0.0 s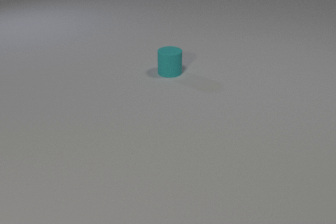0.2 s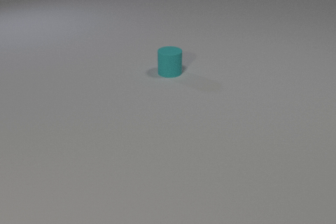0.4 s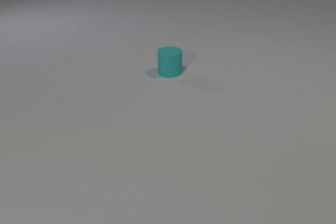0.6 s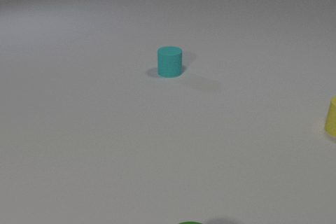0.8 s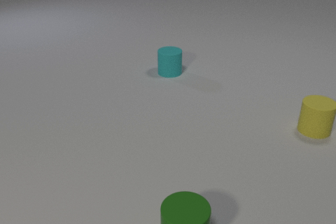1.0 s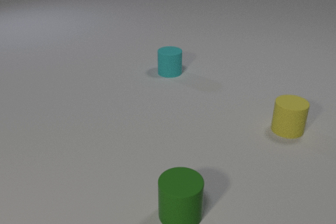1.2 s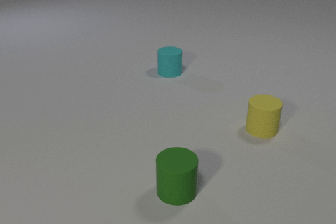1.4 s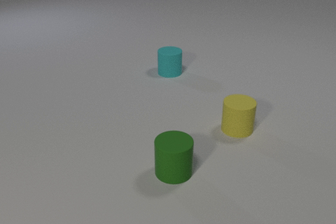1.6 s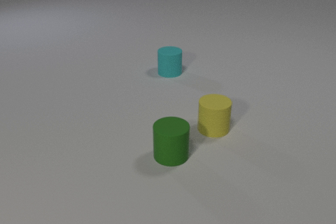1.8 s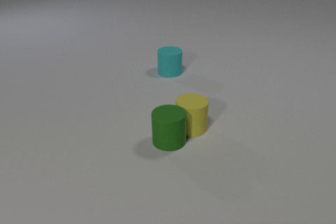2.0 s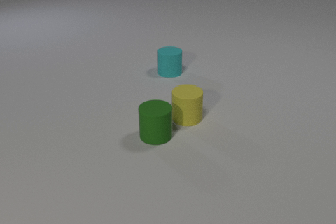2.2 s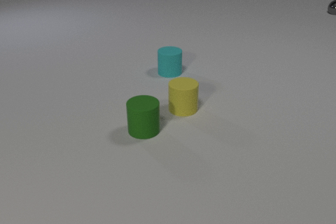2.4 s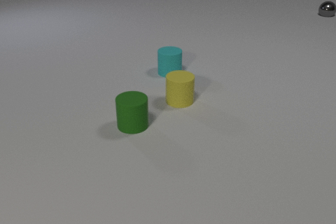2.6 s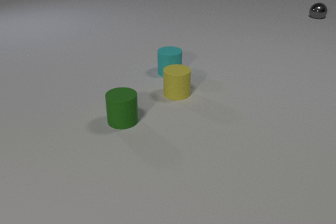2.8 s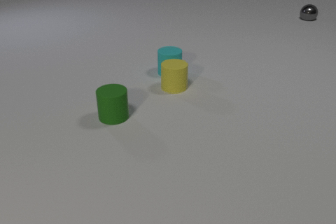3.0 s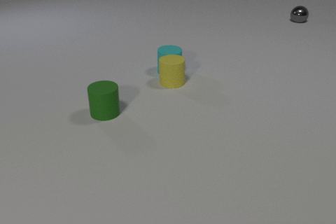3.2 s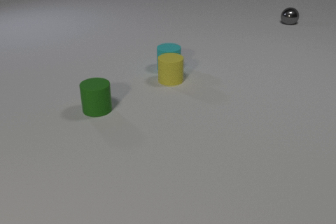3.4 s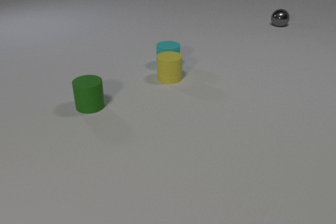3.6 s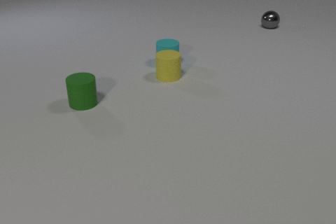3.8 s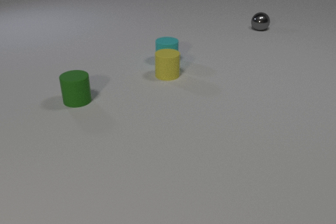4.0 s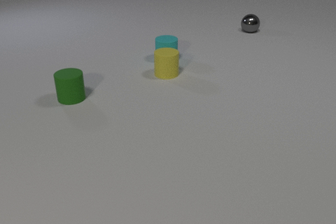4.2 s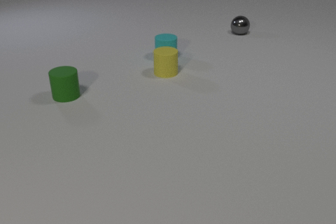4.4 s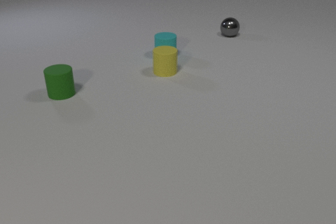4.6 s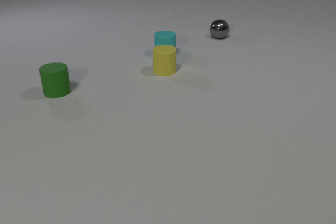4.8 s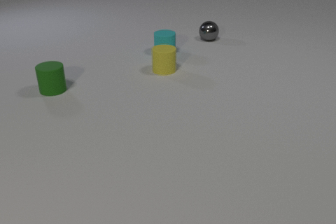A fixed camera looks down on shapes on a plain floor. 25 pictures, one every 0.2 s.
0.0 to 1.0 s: The green rubber cylinder comes in at the bottom edge, slides away from the camera. The yellow rubber cylinder comes in at the right edge, slides to the left.
1.0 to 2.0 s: The green rubber cylinder slides away from the camera. The yellow rubber cylinder slides to the left. The green rubber cylinder and the yellow rubber cylinder collide.
2.0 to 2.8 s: The green rubber cylinder slides to the left and away from the camera. The yellow rubber cylinder slides away from the camera. The gray metal sphere comes in at the right edge, rolls toward the camera and to the left.
2.8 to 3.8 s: The green rubber cylinder slides away from the camera and to the left. The yellow rubber cylinder slides away from the camera. The cyan rubber cylinder slides away from the camera. The gray metal sphere rolls toward the camera and to the left. The yellow rubber cylinder and the cyan rubber cylinder collide.
3.8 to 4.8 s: The green rubber cylinder slides away from the camera and to the left. The yellow rubber cylinder slides away from the camera. The cyan rubber cylinder slides away from the camera. The gray metal sphere rolls to the left and toward the camera.
Are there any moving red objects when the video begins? no.
How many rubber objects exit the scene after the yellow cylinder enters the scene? 0.
What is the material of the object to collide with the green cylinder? rubber.
